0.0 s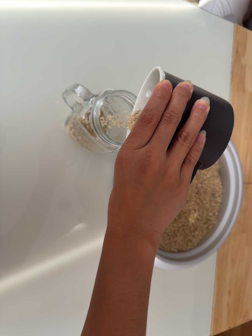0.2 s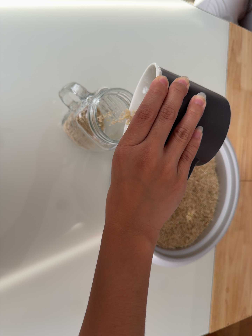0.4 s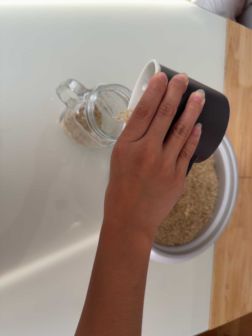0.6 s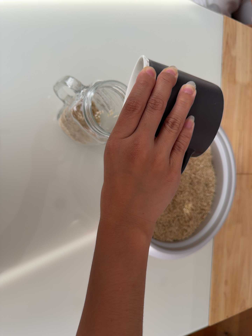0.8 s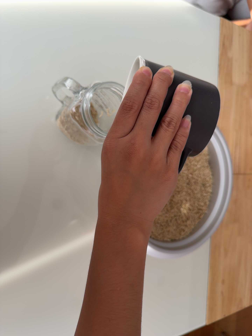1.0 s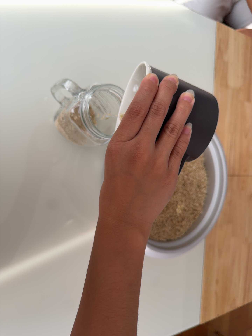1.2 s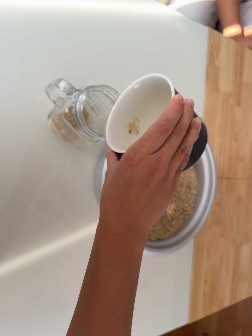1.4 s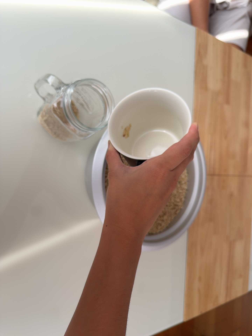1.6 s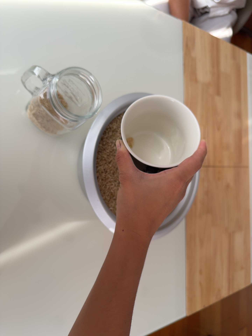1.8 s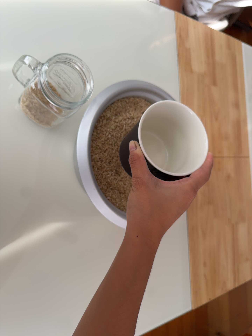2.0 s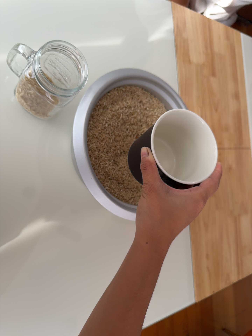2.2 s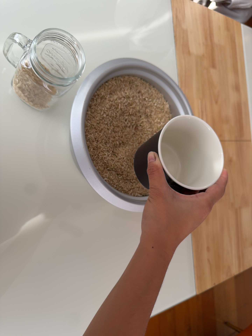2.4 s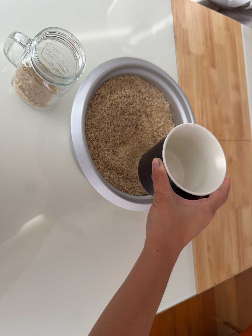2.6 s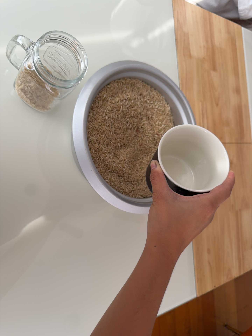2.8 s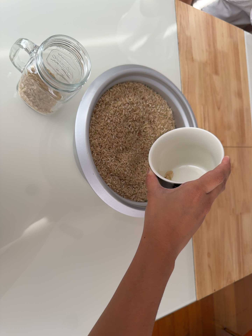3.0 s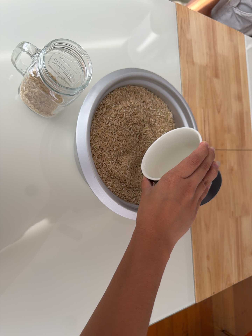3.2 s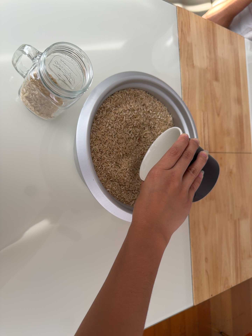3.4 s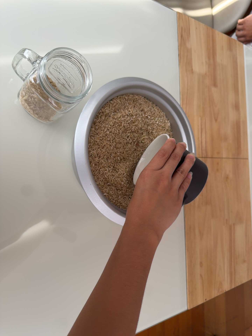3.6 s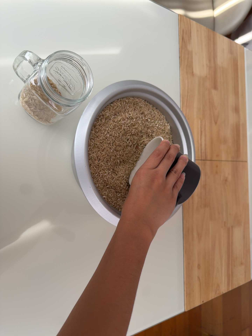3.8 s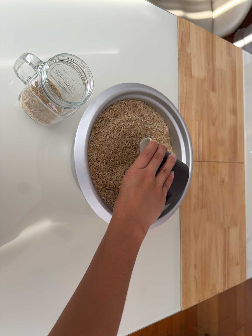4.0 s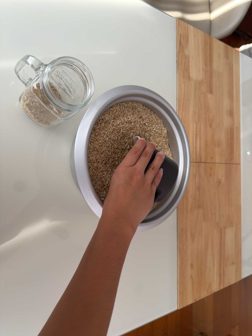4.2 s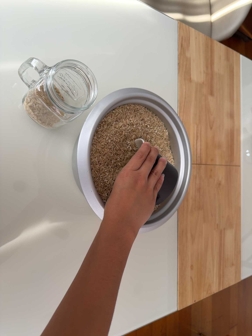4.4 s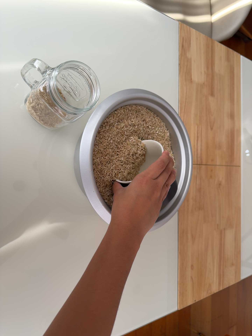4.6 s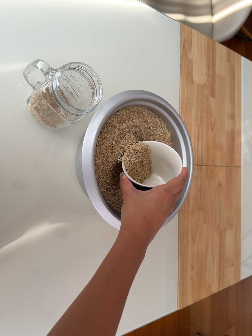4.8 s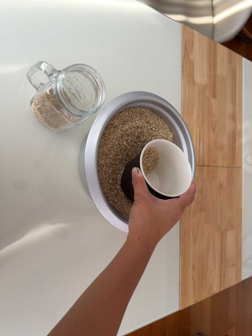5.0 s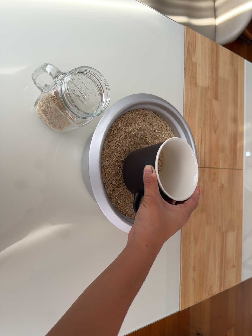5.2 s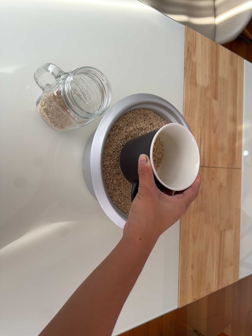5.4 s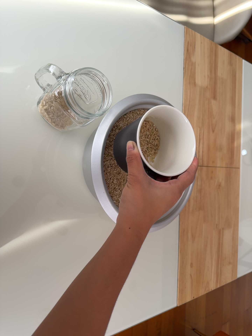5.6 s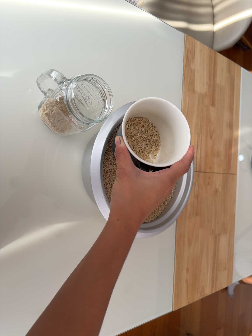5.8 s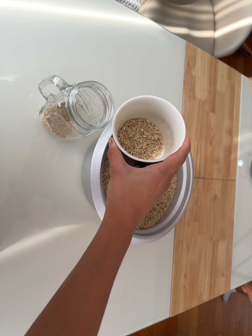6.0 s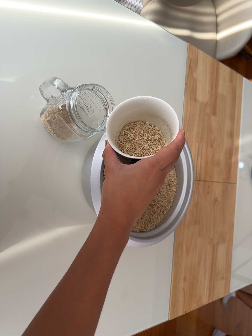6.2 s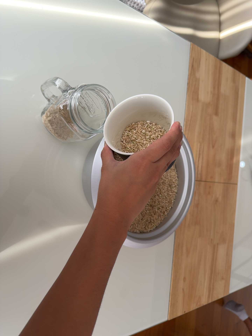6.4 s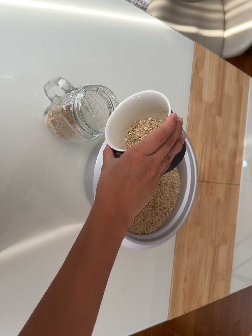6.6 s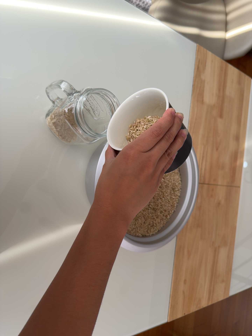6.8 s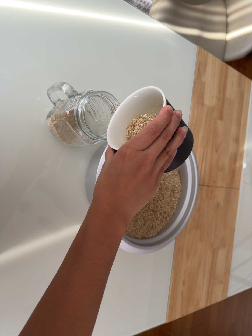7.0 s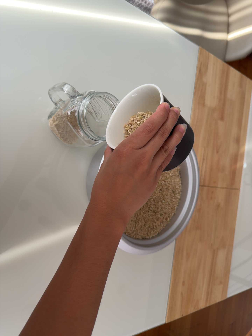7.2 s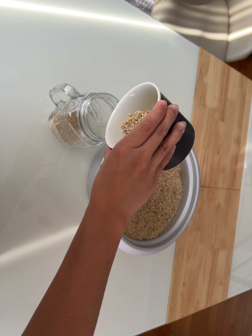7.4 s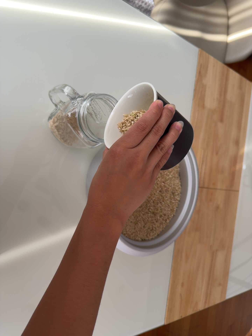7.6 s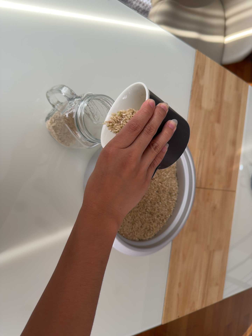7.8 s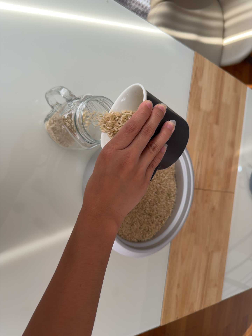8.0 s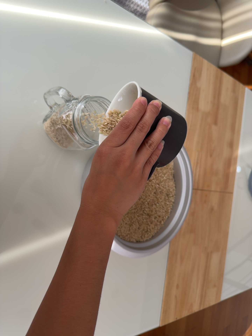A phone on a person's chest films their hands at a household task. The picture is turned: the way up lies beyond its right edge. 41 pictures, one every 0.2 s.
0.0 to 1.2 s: The camera shifts only a little, or ends up much as it began.
1.2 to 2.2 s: The camera travels toward the bottom of its view, about 10 cm, so close, fixed things drift upward. It rolls about its line of sight by about 10 degrees, and the scene rotates counterclockwise.
2.2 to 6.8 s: The camera travels toward the top of its view and to its left, about 10 cm, so close, fixed things drift downward. It rolls about its line of sight by about 10 degrees, and the scene rotates clockwise.
6.8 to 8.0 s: The camera keeps its place and its aim.
The film runs forward here.
